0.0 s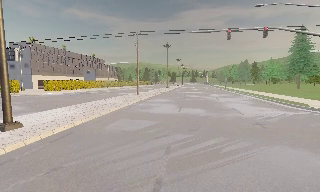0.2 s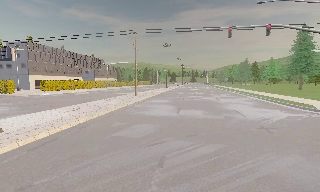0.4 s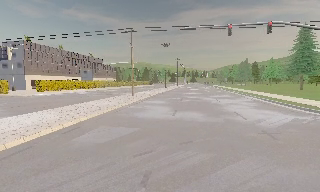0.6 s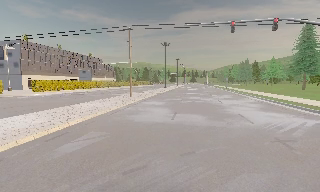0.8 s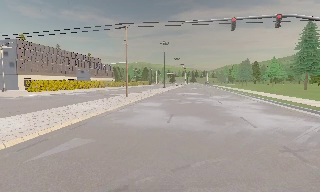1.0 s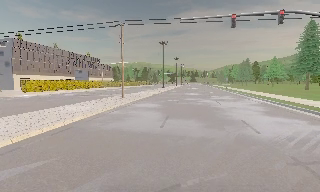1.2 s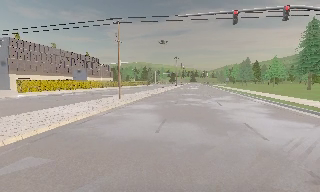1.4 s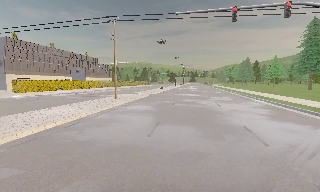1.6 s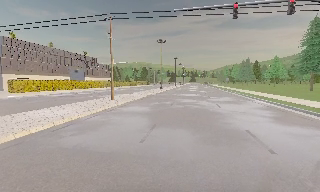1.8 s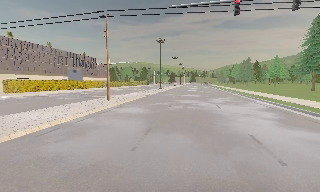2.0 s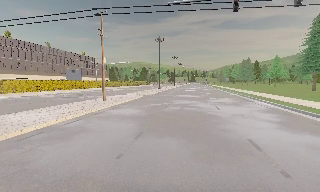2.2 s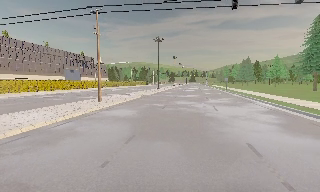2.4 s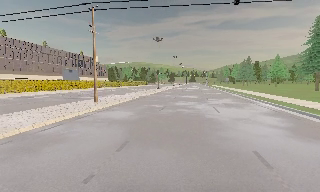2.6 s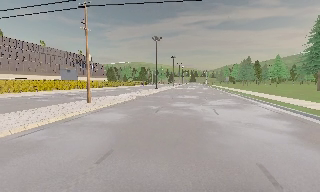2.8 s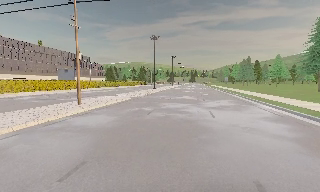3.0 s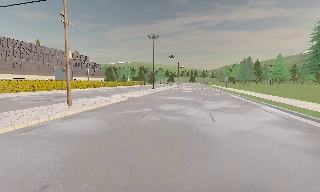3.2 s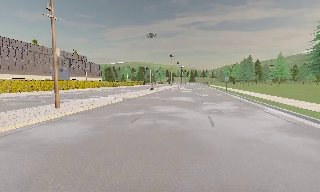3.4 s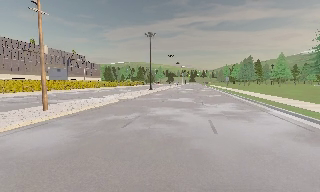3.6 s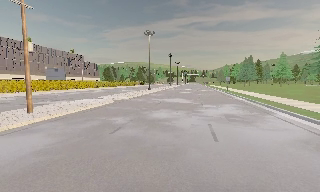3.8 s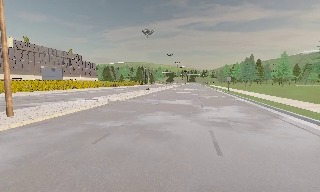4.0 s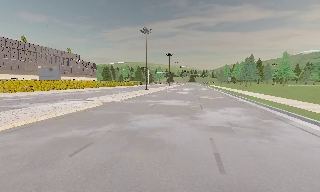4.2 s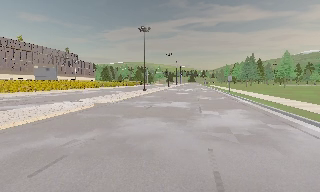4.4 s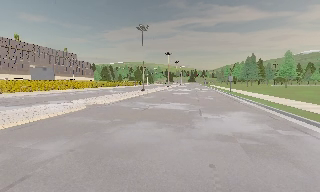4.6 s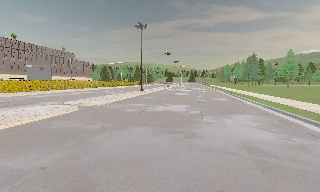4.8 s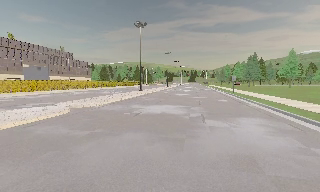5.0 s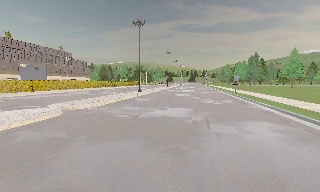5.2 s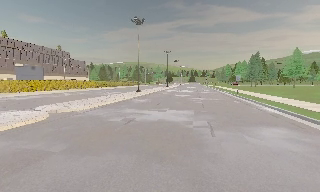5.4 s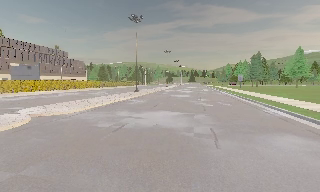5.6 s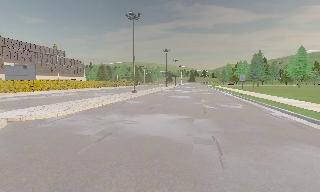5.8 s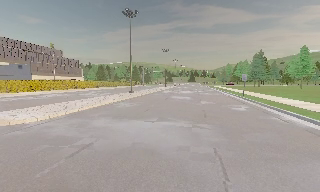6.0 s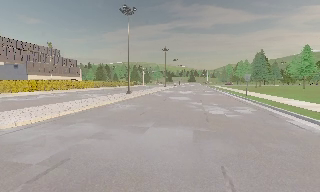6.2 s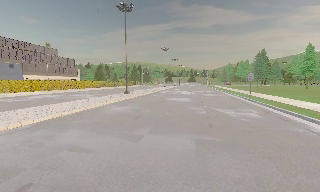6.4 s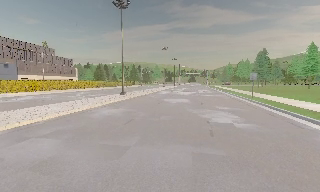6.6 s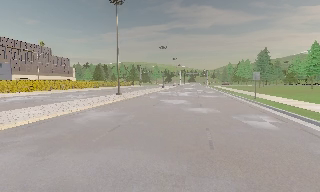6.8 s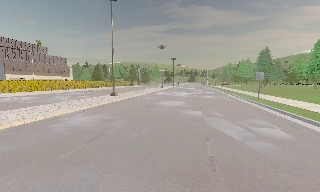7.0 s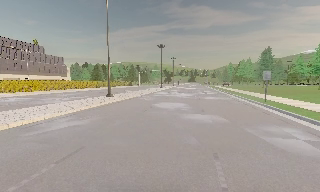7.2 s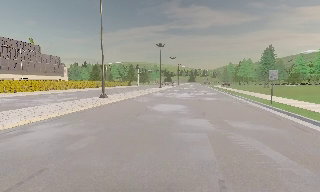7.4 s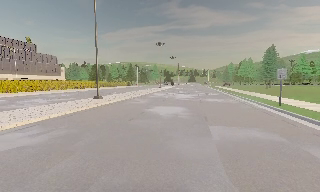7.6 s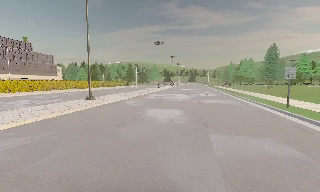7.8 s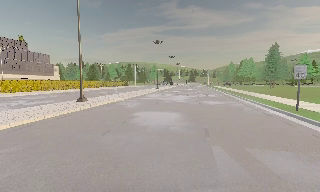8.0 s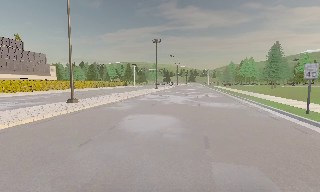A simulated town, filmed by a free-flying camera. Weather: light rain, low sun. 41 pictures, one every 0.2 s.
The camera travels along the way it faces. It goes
forward.
0.0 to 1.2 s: The camera travels forward, about 4 m, so what stands in front looms larger.
1.2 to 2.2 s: The camera travels forward and to its right, about 2.5 m, so what stands in front looms larger.
2.2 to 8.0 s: The camera travels forward, about 25 m, so what stands in front looms larger.
The film runs forward here.
